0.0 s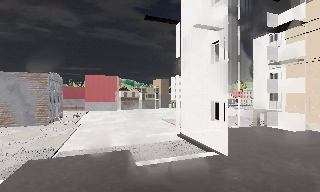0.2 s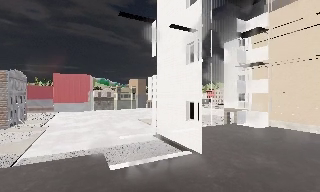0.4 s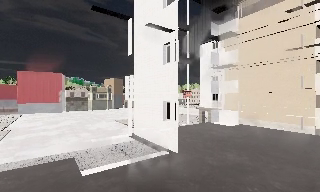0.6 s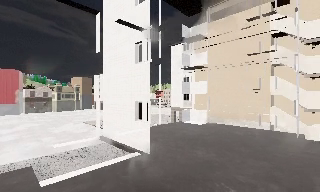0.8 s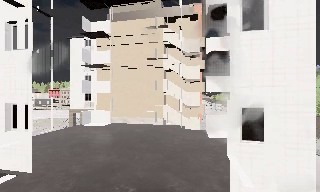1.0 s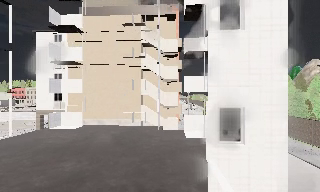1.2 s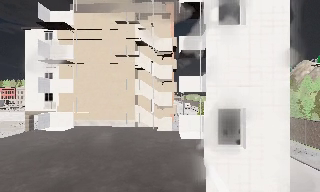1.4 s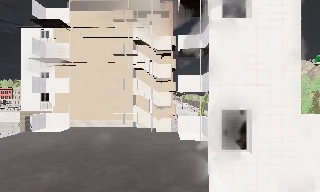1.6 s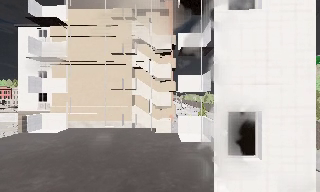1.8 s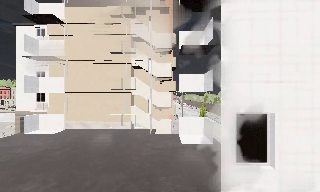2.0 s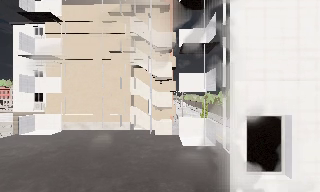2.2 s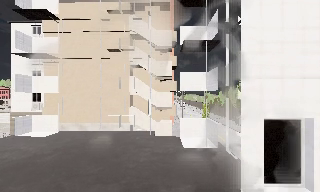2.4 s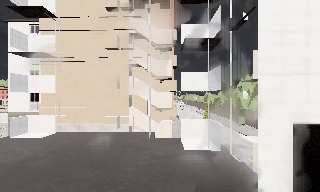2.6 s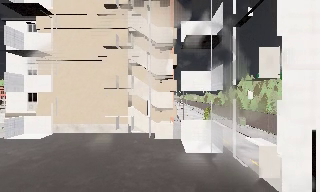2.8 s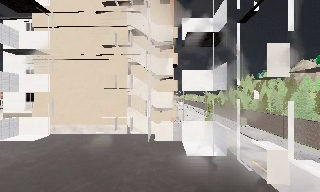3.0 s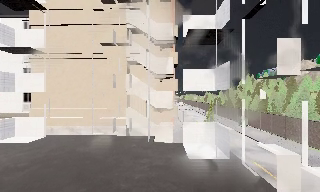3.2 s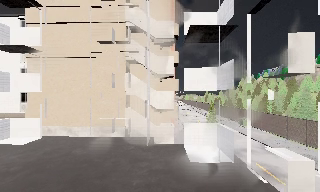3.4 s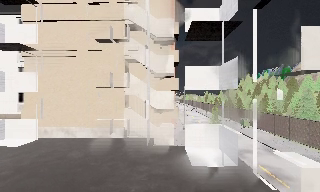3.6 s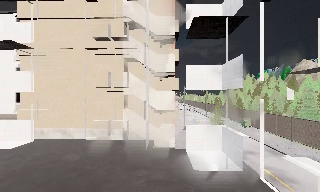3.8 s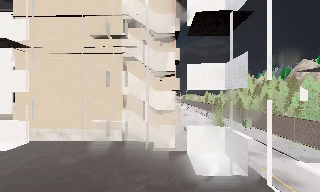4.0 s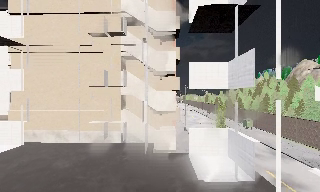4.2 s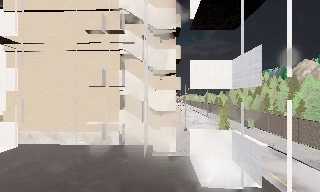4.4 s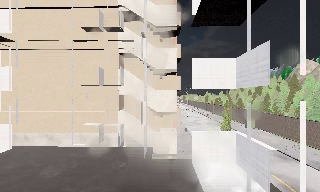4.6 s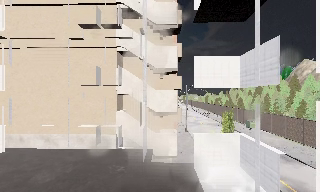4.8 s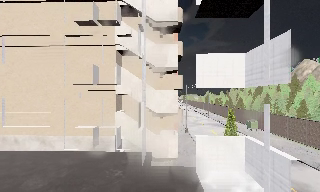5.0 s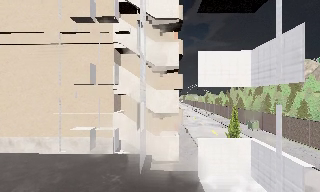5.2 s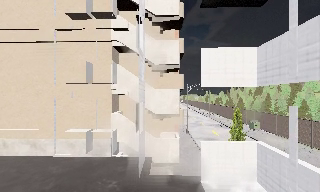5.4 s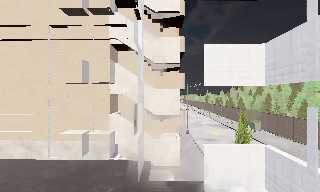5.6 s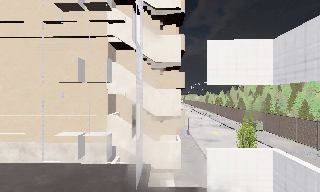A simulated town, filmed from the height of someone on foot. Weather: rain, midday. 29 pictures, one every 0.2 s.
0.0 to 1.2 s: The camera swings to its right by about 70 degrees, and the scene slides to the left. It travels forward, about 1.5 m. It gains speed.
1.2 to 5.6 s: The camera travels forward, about 7 m, so what stands in front looms larger.
The film runs forward here.
